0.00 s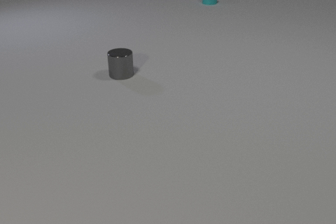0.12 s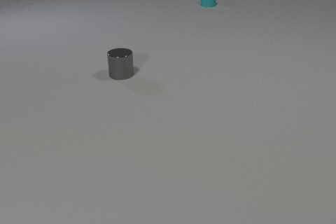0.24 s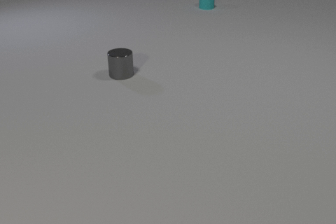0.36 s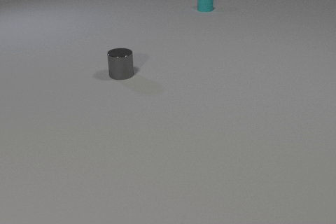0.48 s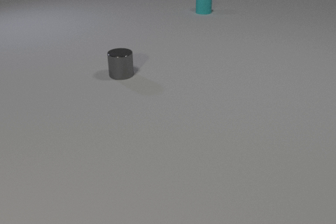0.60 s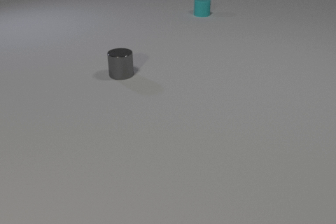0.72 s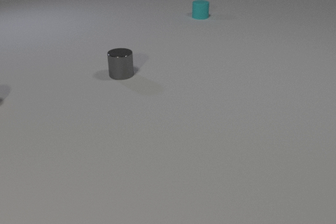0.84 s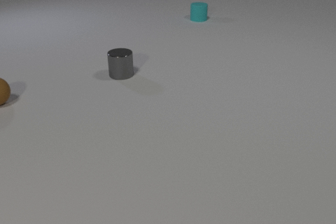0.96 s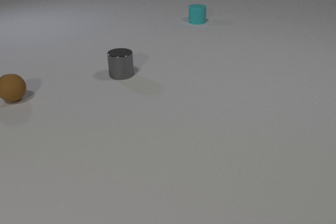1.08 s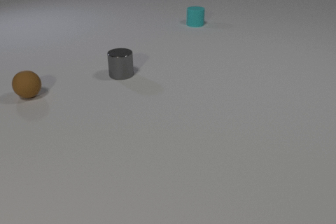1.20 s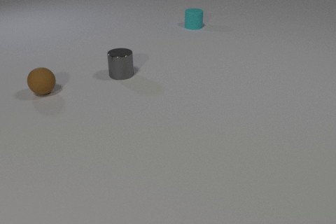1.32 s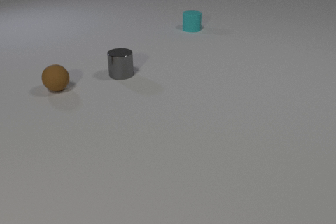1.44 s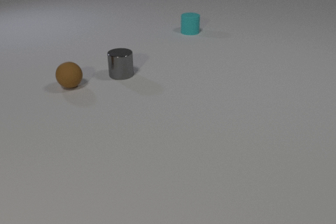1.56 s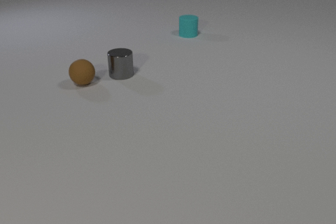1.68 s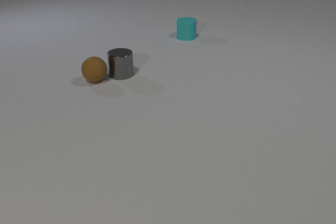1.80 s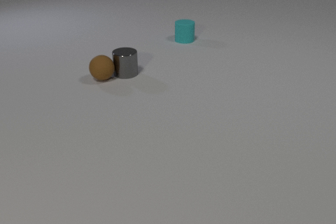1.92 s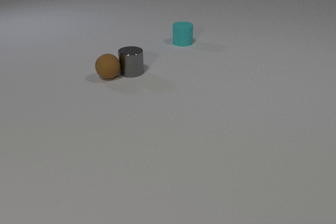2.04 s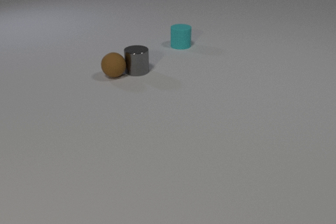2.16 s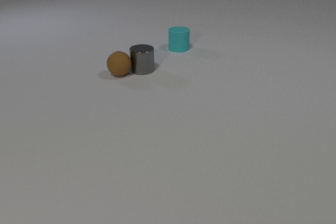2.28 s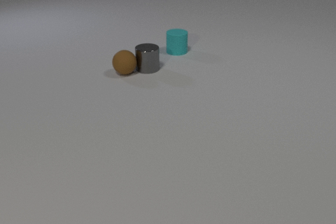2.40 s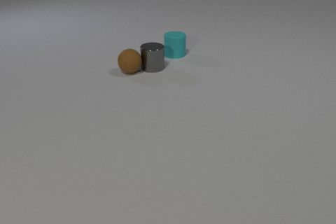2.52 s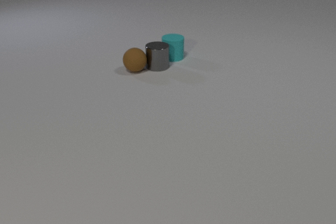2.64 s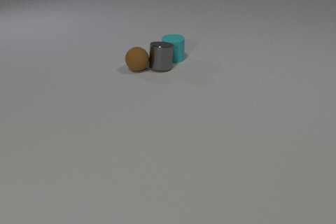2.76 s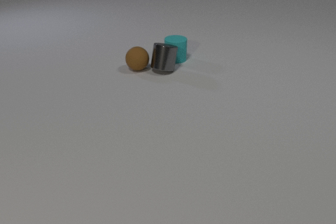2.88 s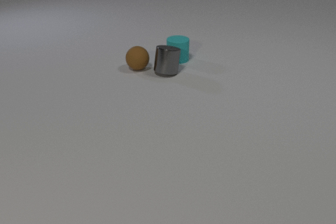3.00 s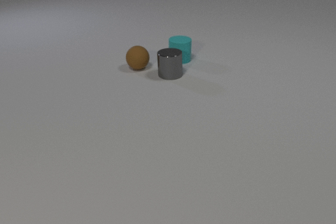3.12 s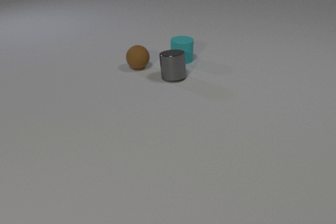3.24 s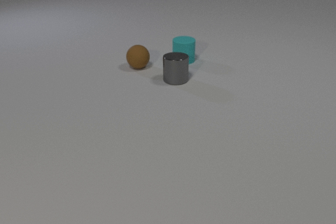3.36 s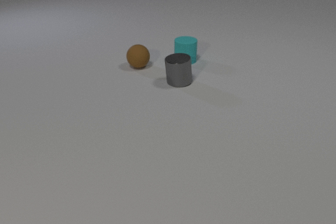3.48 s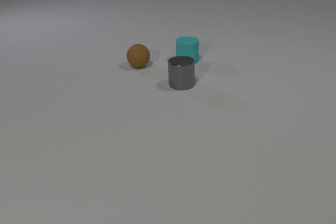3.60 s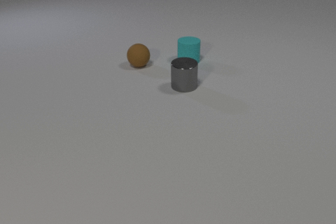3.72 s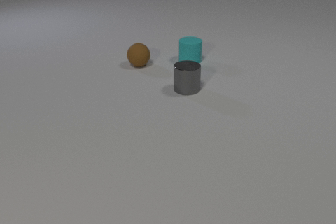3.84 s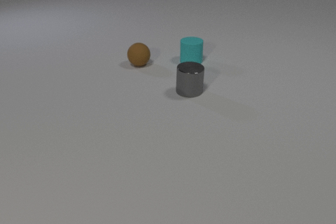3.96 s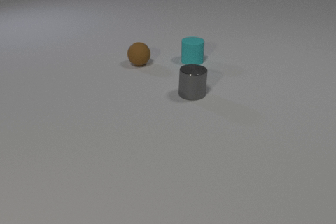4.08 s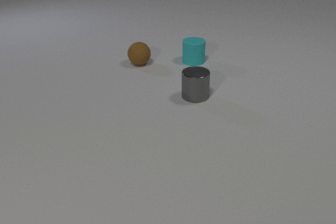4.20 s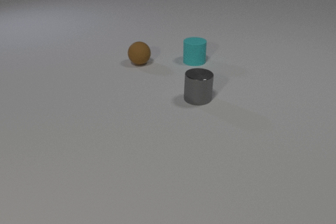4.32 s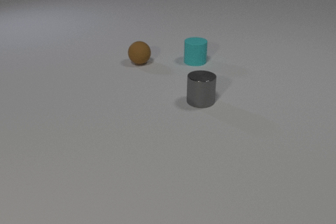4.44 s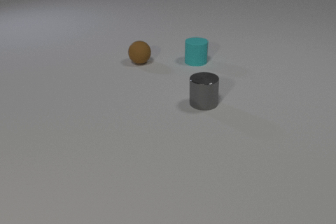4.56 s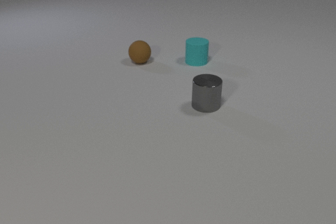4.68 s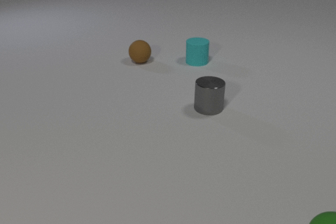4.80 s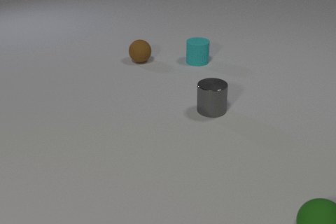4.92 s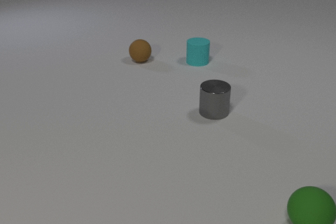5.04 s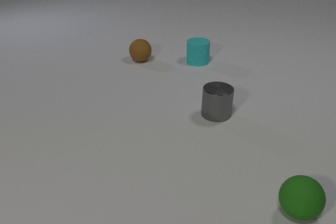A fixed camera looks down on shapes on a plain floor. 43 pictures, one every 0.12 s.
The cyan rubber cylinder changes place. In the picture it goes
toward the camera.
The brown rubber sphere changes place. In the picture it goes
to the right.
0.00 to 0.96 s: The brown rubber sphere comes in at the left edge, rolls to the right. The cyan rubber cylinder slides toward the camera.
0.96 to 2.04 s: The brown rubber sphere rolls to the right. The gray metal cylinder slides to the right and away from the camera. The cyan rubber cylinder slides toward the camera. The brown rubber sphere and the gray metal cylinder collide.
2.04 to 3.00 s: The brown rubber sphere rolls to the right and away from the camera. The gray metal cylinder slides to the right. The cyan rubber cylinder slides toward the camera. The gray metal cylinder and the cyan rubber cylinder collide.
3.00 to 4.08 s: The brown rubber sphere rolls away from the camera. The gray metal cylinder slides toward the camera and to the right. The cyan rubber cylinder slides to the right.
4.08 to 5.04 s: The brown rubber sphere rolls away from the camera. The gray metal cylinder slides toward the camera and to the right. The green rubber sphere comes in at the bottom edge, rolls away from the camera and to the left.
What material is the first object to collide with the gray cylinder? rubber.
What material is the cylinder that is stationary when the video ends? rubber.
How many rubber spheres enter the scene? 2.
